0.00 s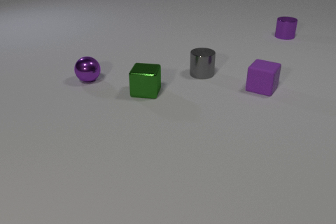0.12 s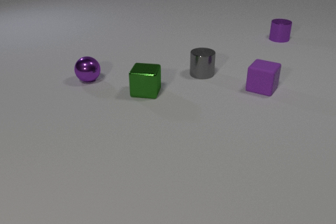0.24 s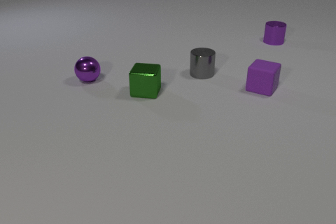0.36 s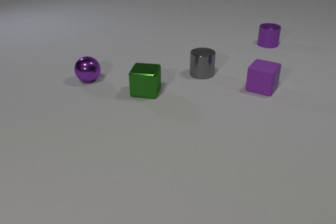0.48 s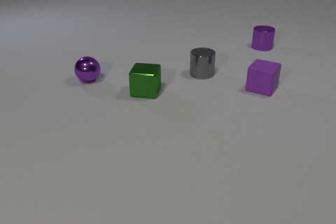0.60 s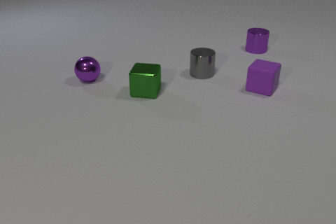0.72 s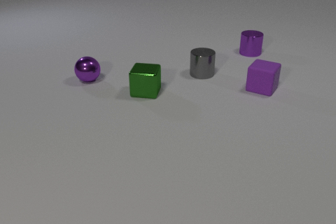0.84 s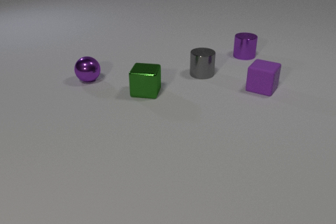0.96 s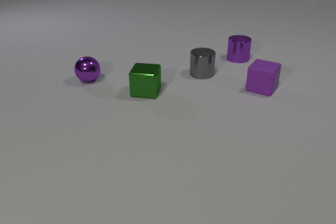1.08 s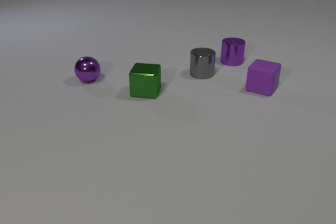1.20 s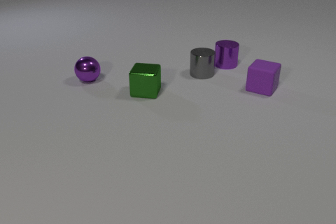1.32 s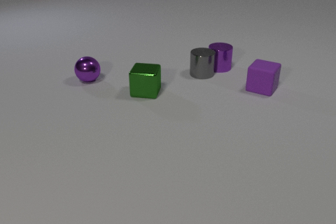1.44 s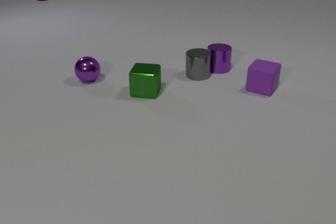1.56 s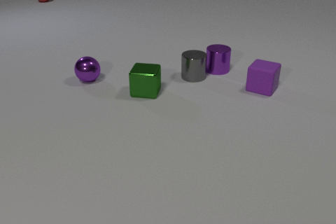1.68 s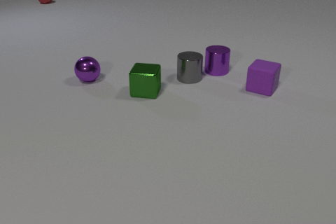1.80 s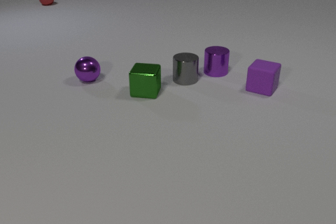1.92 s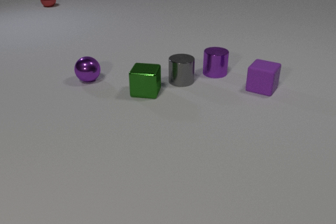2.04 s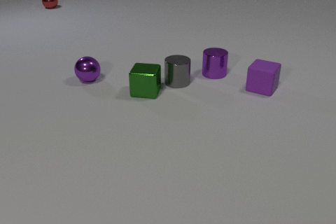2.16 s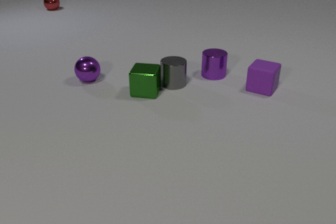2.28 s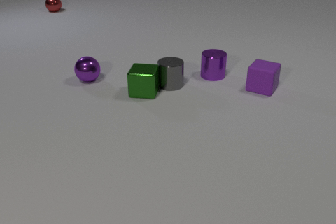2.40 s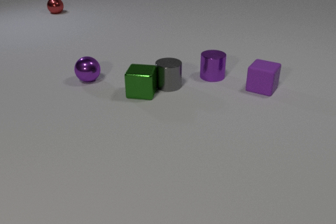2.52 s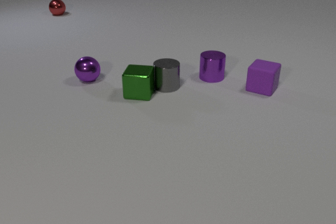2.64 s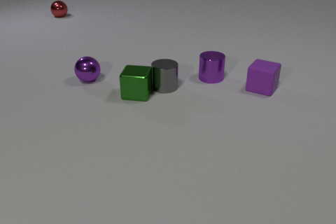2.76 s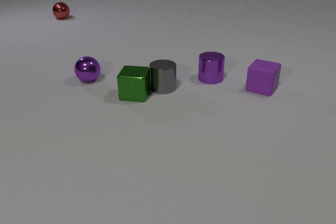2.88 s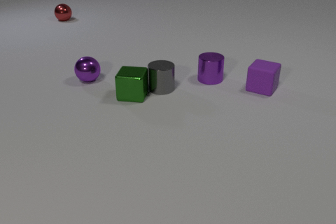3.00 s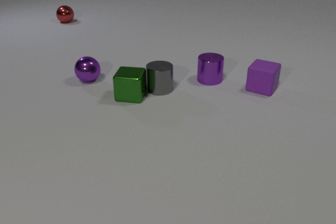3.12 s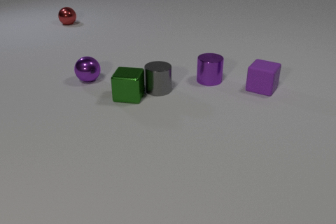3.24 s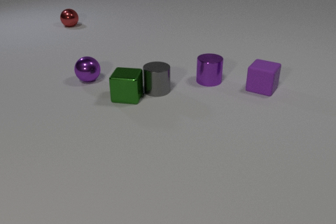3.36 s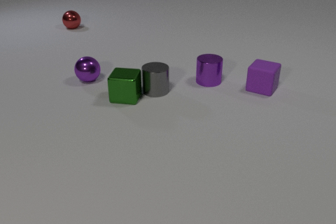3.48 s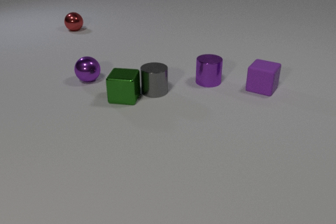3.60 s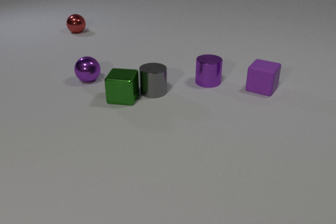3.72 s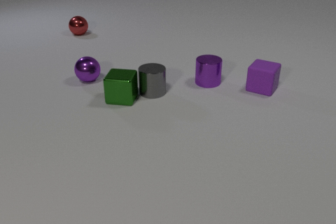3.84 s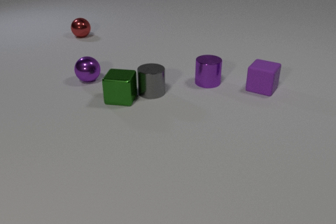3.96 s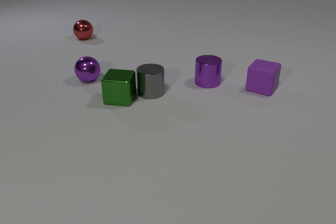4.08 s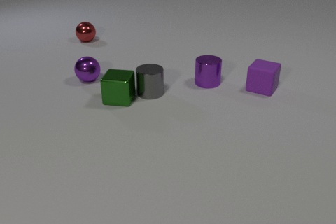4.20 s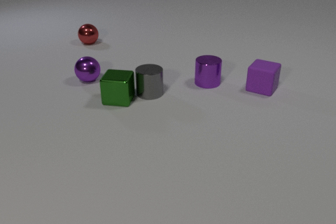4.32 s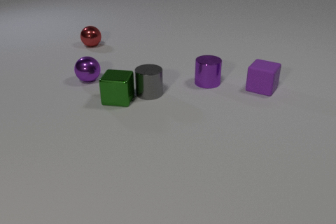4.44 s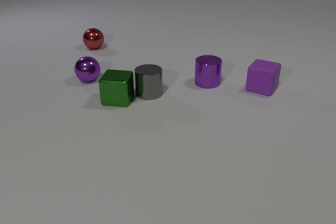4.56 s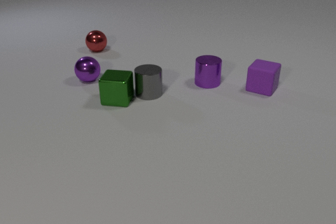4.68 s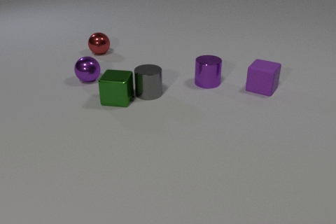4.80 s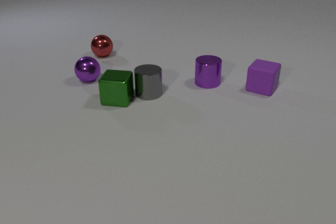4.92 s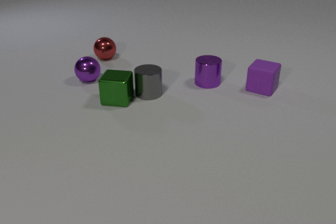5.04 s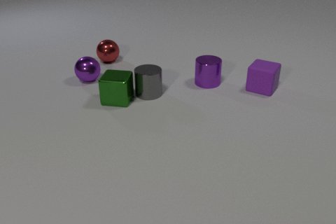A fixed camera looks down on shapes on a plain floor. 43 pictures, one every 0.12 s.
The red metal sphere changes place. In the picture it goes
toward the camera.
The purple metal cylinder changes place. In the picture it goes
toward the camera.
0.00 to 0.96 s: The purple metal cylinder slides toward the camera and to the left.
0.96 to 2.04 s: The purple metal cylinder slides toward the camera and to the left. The gray metal cylinder slides to the left and toward the camera. The red metal sphere comes in at the top edge, rolls toward the camera. The purple metal cylinder and the gray metal cylinder collide.
2.04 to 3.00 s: The purple metal cylinder slides toward the camera. The gray metal cylinder slides to the left and toward the camera. The green metal cube slides to the left and toward the camera. The red metal sphere rolls toward the camera. The gray metal cylinder and the green metal cube collide.
3.00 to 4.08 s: The purple metal cylinder slides toward the camera. The gray metal cylinder slides to the left and toward the camera. The green metal cube slides to the left and toward the camera. The red metal sphere rolls toward the camera.
4.08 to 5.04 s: The red metal sphere rolls toward the camera.
How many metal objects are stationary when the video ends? 4.
What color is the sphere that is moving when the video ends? red.
Are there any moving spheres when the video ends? yes.
